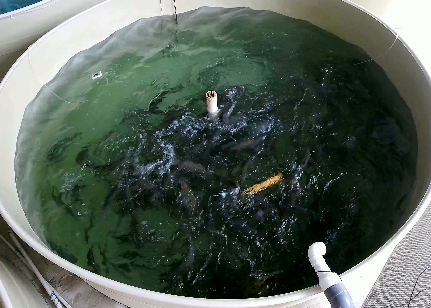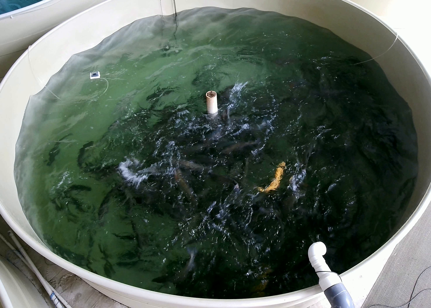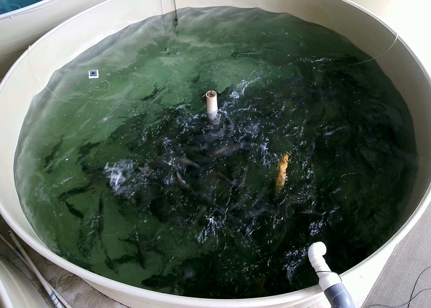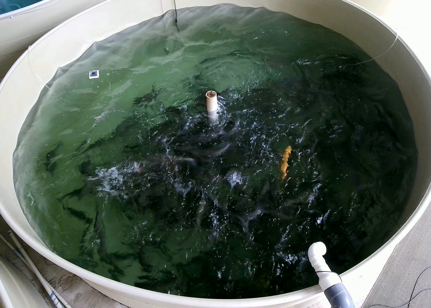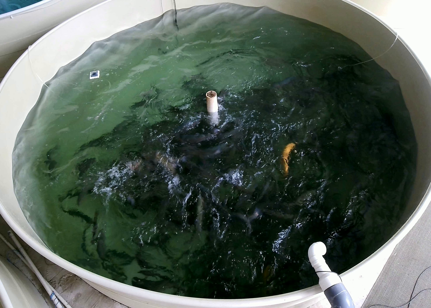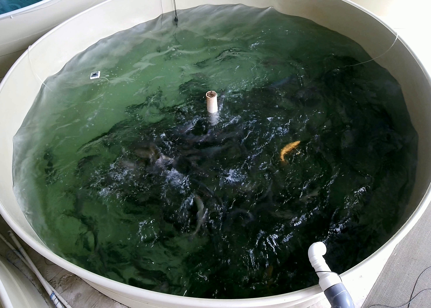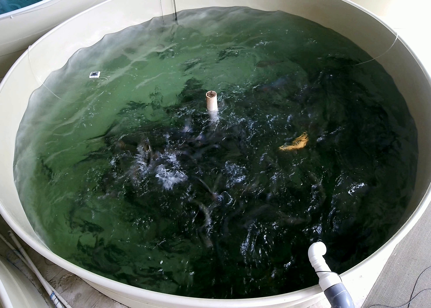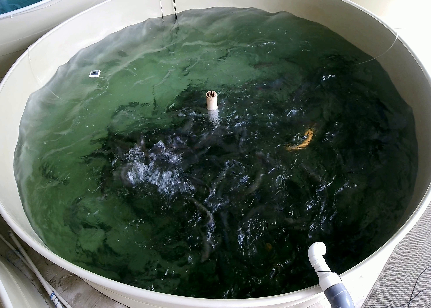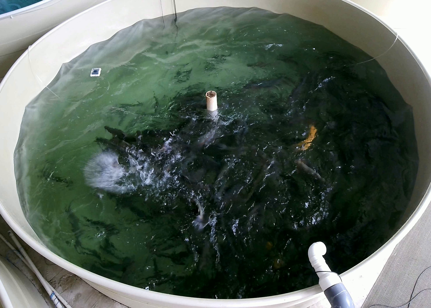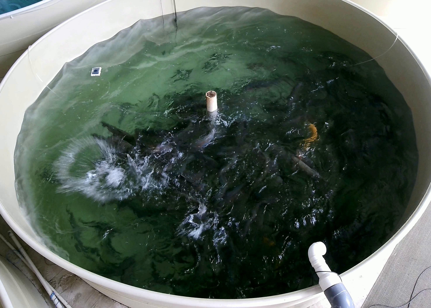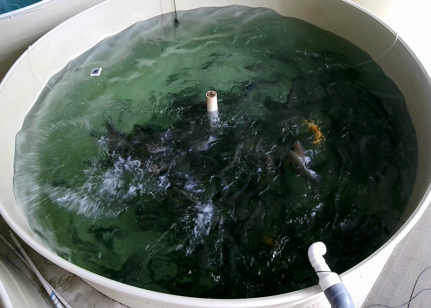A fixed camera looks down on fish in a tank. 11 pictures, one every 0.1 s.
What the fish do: Strong feeding.
